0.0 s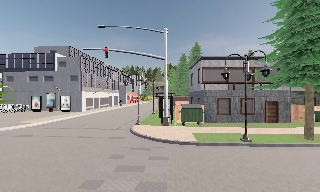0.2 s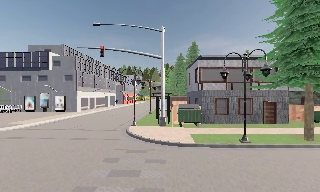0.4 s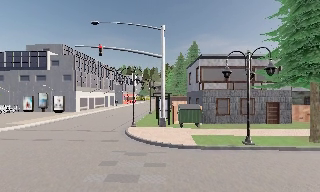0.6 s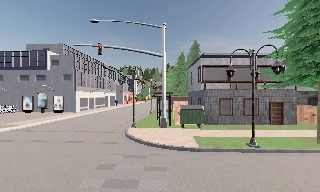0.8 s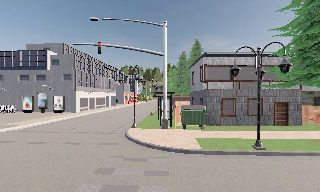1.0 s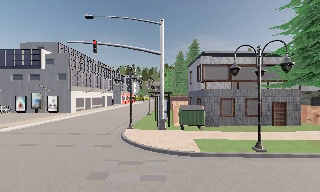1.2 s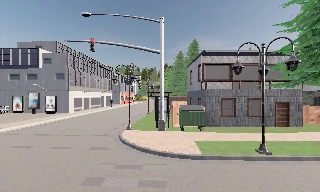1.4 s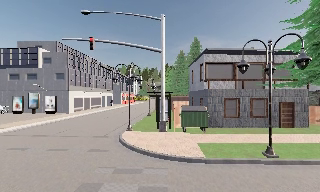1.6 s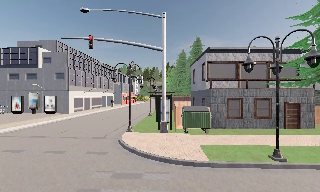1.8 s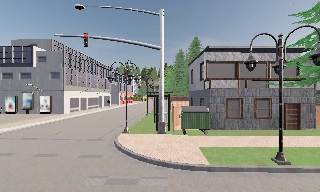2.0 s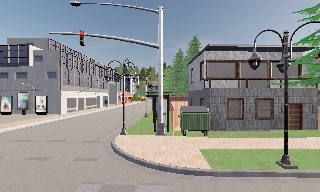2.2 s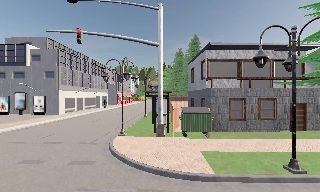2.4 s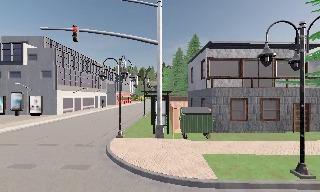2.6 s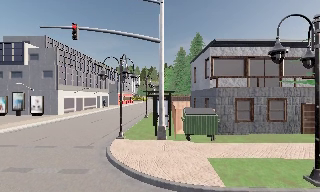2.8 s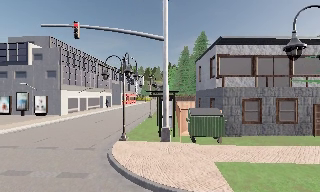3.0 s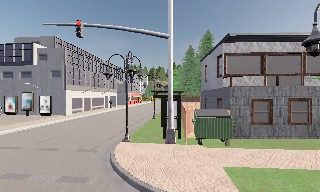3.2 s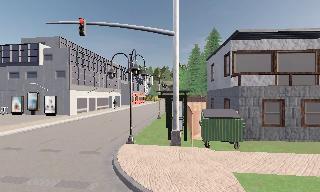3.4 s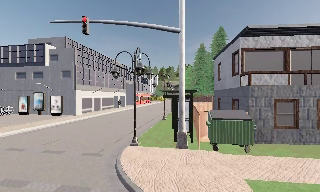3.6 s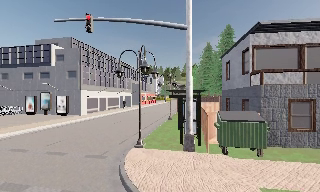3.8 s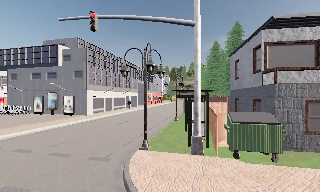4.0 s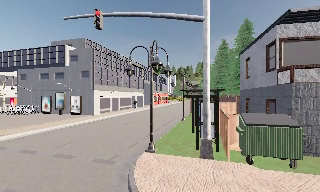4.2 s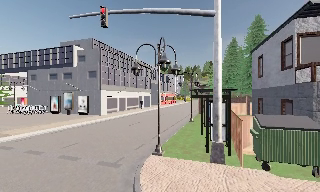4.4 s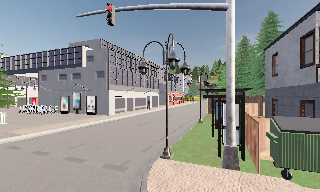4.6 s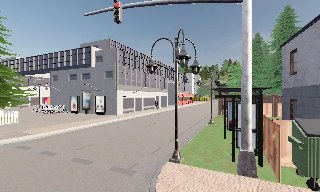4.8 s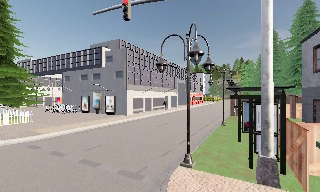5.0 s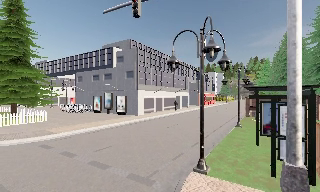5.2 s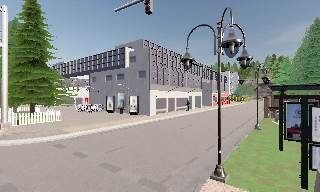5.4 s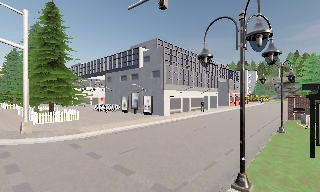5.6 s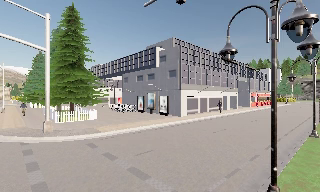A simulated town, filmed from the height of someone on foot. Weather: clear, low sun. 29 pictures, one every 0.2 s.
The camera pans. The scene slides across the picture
to the right.
The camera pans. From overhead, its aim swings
counterclockwise.
0.0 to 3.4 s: The camera travels forward, about 6 m, so what stands in front looms larger.
3.4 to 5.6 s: The camera swings to its left by about 35 degrees, and the scene slides to the right. It travels forward, about 4 m.
The film runs forward here.
